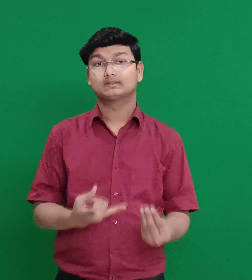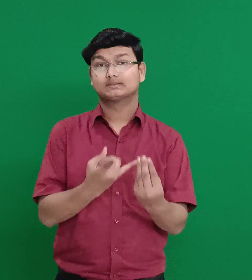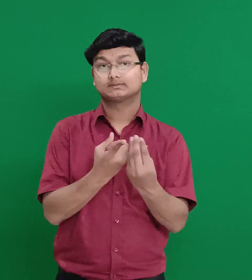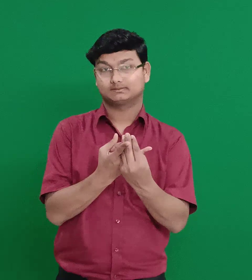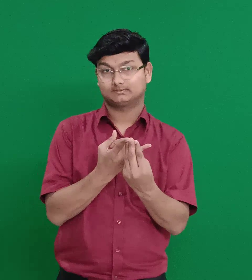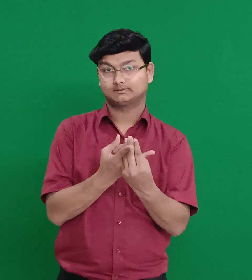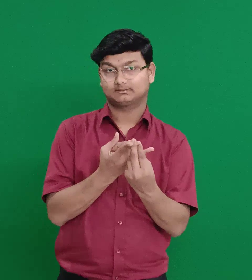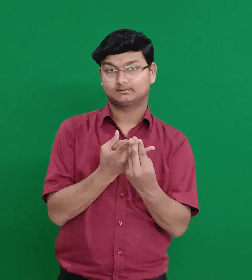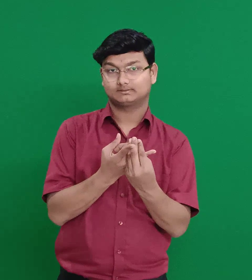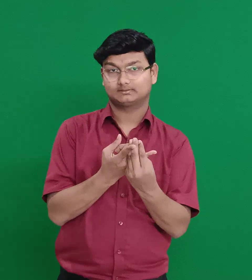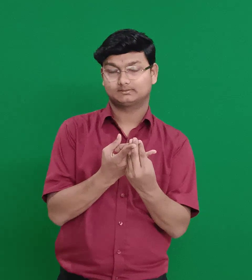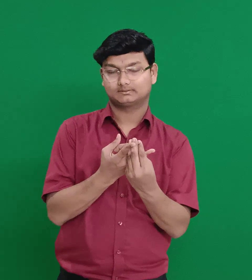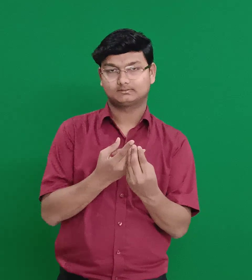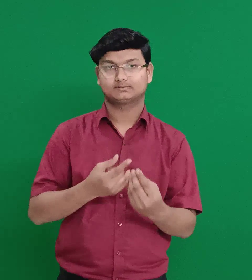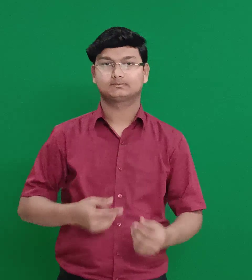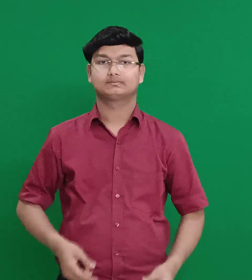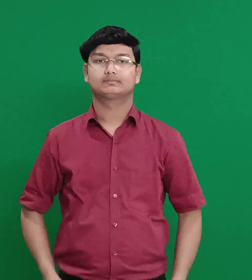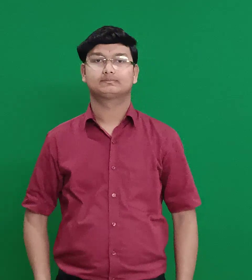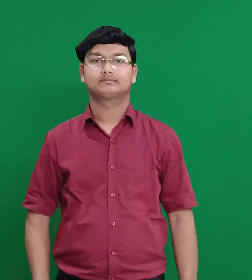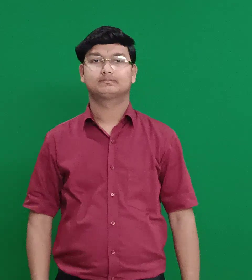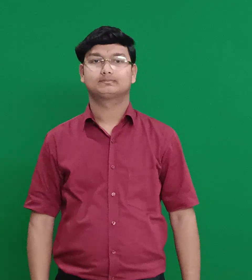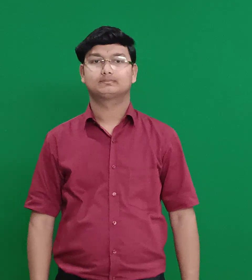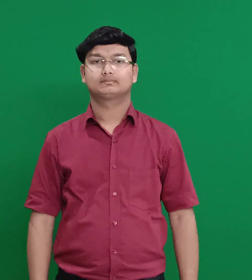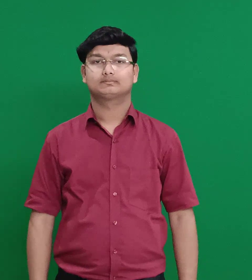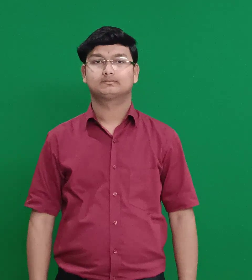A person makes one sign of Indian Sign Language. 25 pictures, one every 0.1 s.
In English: arnon ravine or arnon river
